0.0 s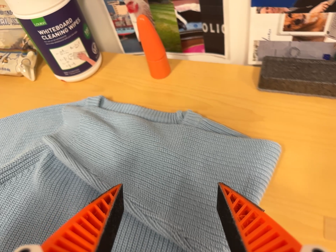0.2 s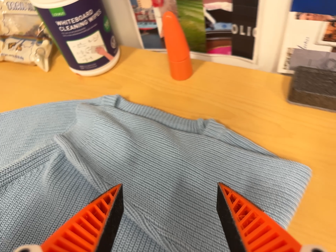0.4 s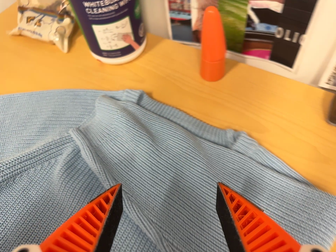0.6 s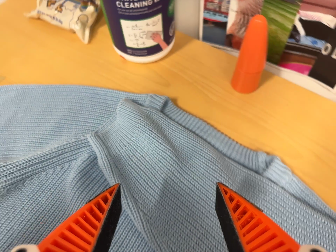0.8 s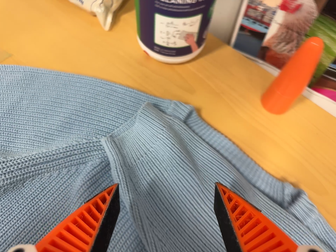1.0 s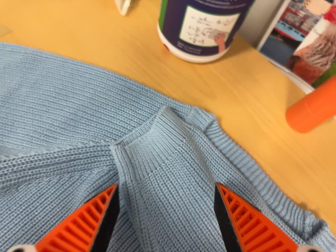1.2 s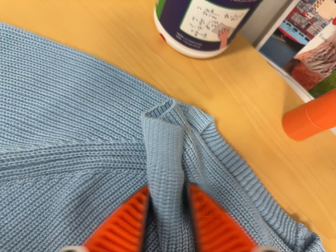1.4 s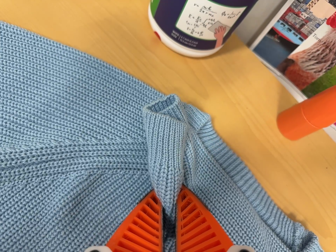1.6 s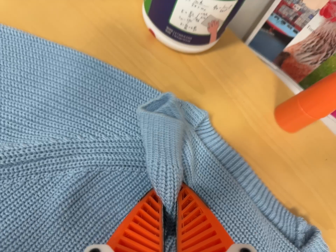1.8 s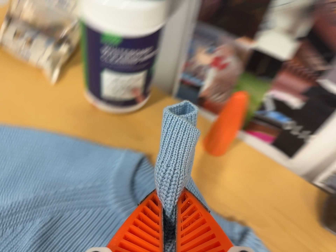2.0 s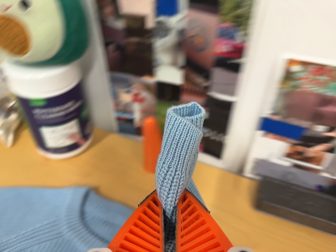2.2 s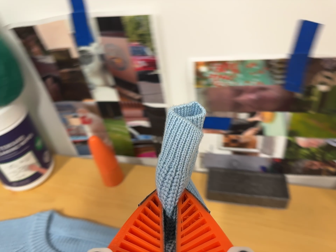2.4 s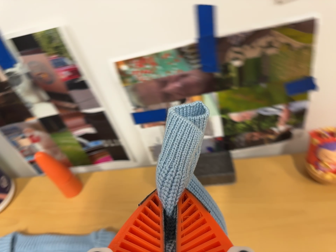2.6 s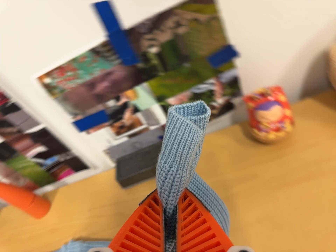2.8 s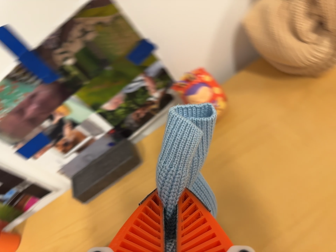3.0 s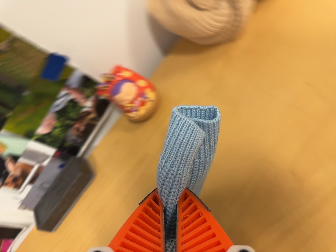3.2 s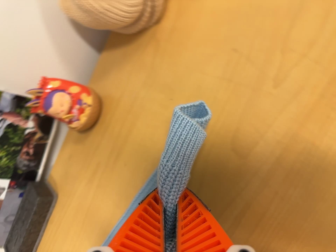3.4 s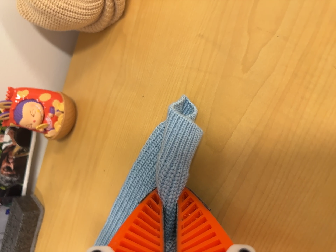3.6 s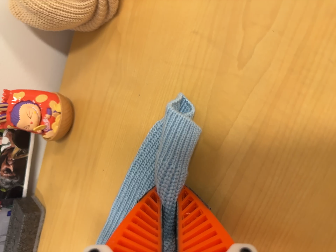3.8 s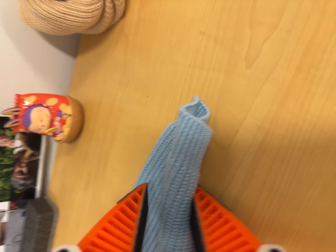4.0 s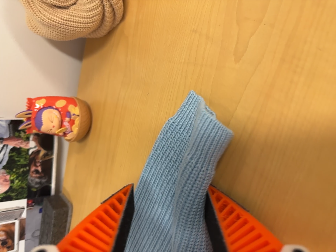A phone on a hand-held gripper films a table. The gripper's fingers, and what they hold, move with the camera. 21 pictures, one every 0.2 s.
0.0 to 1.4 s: The camera travels forward, to its left and toward the top of its view, about 28 cm, so what stands in front looms larger. Its aim tips toward the bottom of its view by about 15 degrees. It rolls about its line of sight by about 35 degrees, and the scene rotates clockwise.
1.4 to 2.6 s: The camera travels to its right and backward, about 40 cm, so close, fixed things drift to the left. Its aim tips toward the top of its view by about 20 degrees, and the scene shifts downward. It rolls about its line of sight by about 65 degrees, and the scene rotates counterclockwise.
2.6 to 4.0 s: The camera travels to its right, about 28 cm, so close, fixed things drift to the left. It rolls about its line of sight by about 60 degrees, and the scene rotates counterclockwise.
The film runs backward here.
